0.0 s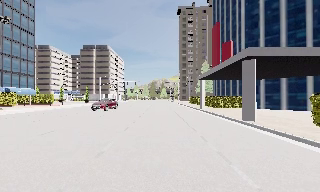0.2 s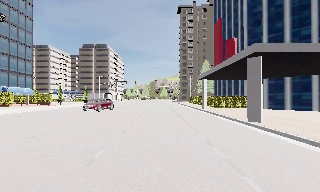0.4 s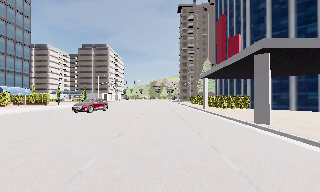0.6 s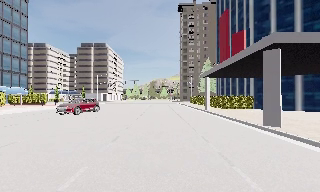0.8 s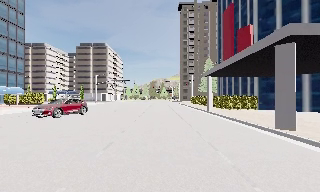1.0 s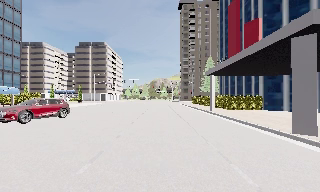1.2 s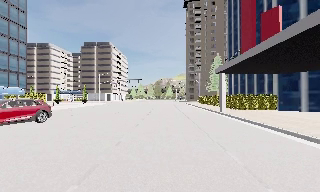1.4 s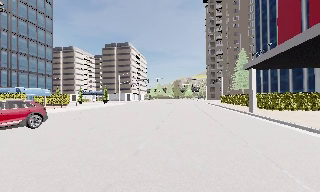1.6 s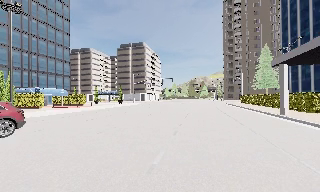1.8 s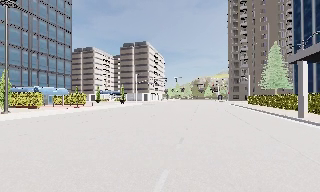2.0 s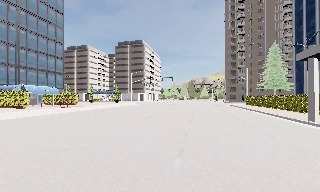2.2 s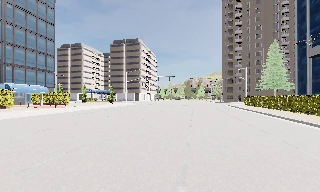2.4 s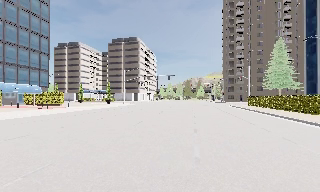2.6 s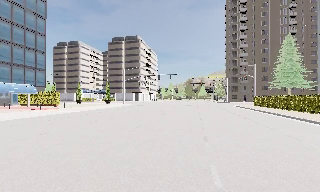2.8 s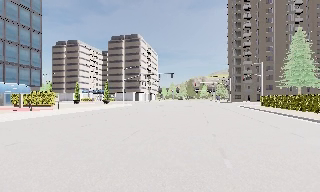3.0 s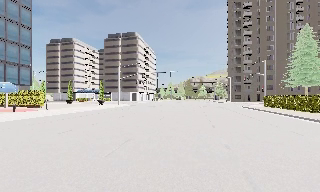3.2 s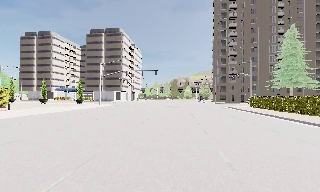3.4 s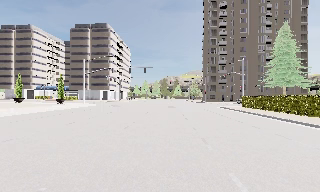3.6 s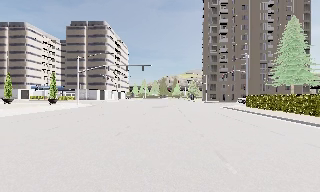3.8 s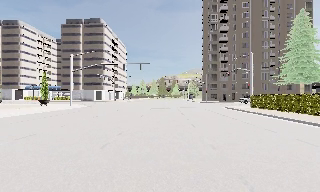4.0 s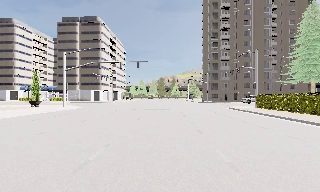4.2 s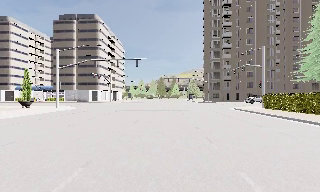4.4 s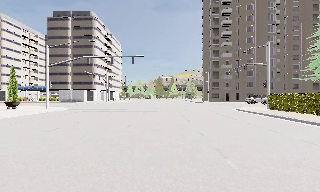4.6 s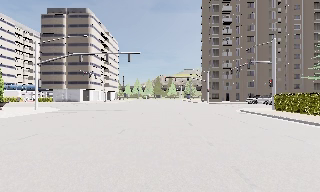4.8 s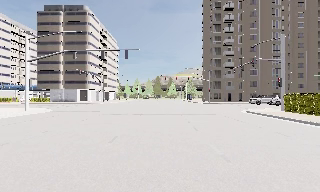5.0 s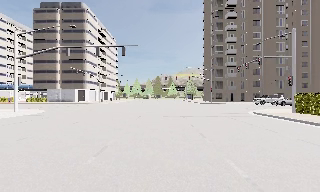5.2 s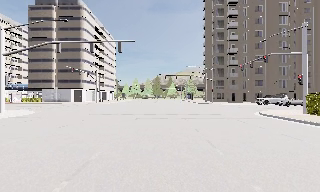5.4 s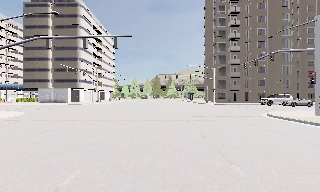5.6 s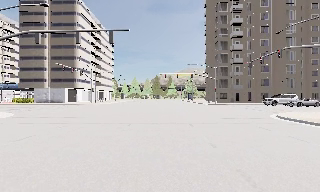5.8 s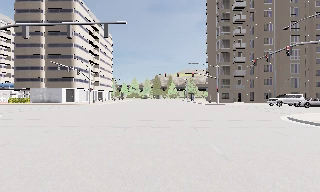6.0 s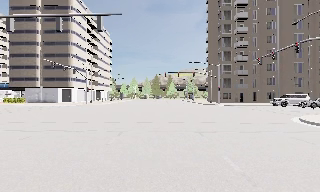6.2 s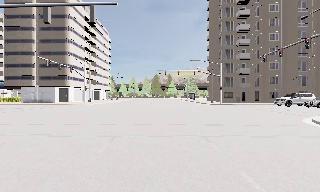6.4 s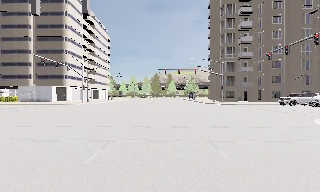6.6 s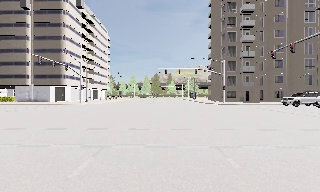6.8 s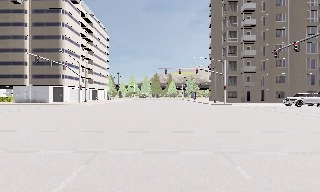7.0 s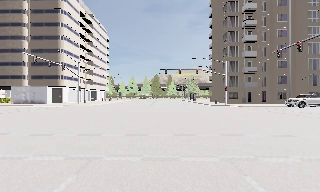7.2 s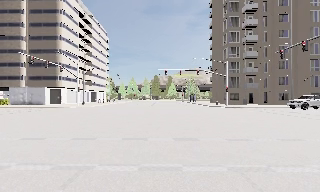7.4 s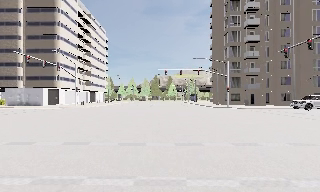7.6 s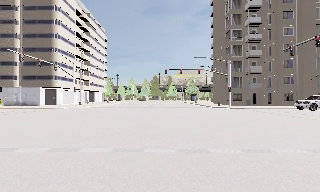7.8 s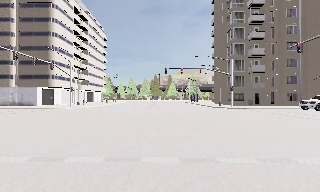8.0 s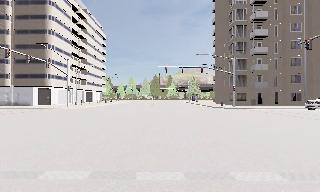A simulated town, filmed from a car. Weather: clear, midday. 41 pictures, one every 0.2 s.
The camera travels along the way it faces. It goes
forward.
0.0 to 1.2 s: The camera travels forward, about 5 m, so what stands in front looms larger.
1.2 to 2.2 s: The camera swings to its left by about 10 degrees, and the scene slides to the right. It travels forward, about 6 m, so what stands in front looms larger.
2.2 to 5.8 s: The camera pans to its right, which is clockwise from overhead, by about 10 degrees. It travels forward, about 25 m, so what stands in front looms larger.
5.8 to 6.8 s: The camera travels forward, about 4 m, so what stands in front looms larger. It loses speed.
6.8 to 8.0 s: The camera travels forward, about 3.5 m, so what stands in front looms larger. It gains speed.
The film runs forward here.
